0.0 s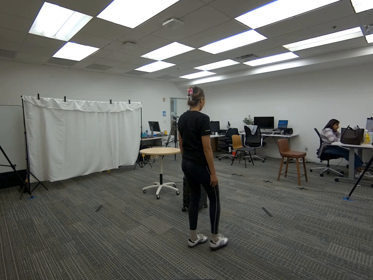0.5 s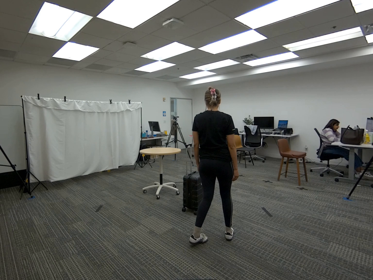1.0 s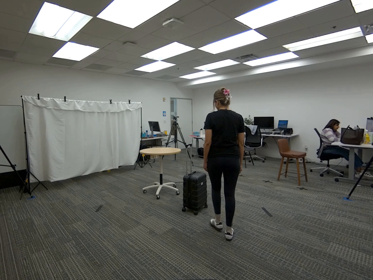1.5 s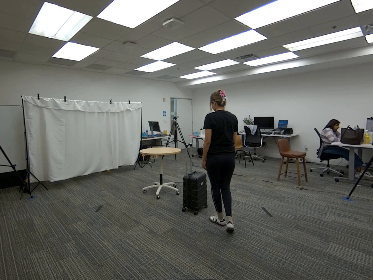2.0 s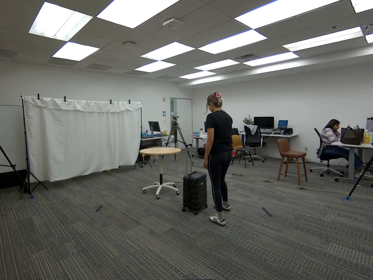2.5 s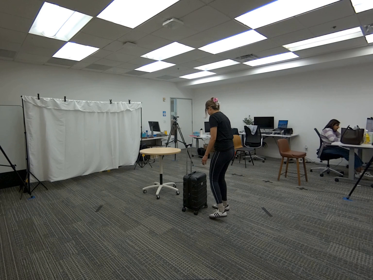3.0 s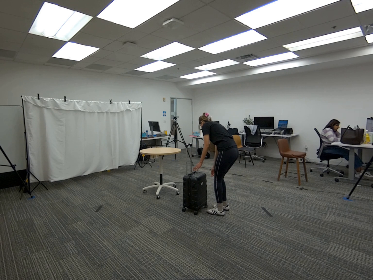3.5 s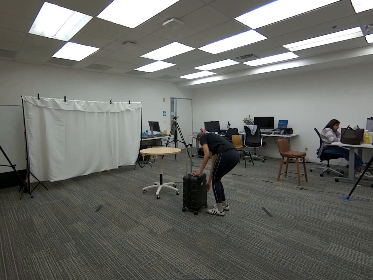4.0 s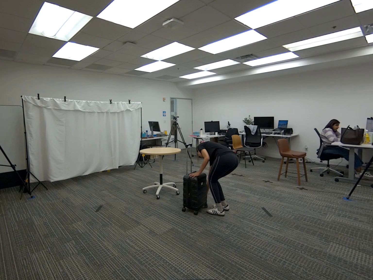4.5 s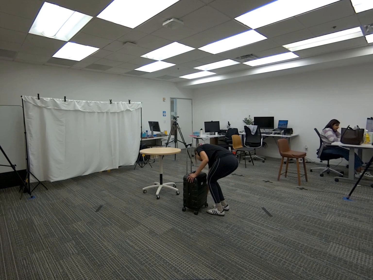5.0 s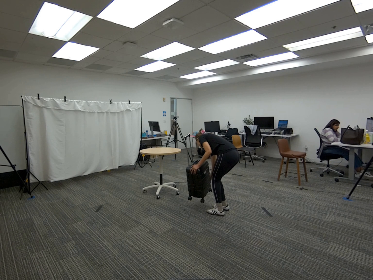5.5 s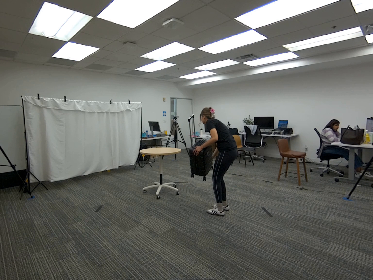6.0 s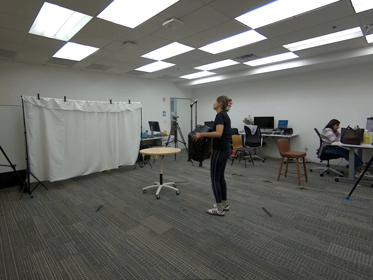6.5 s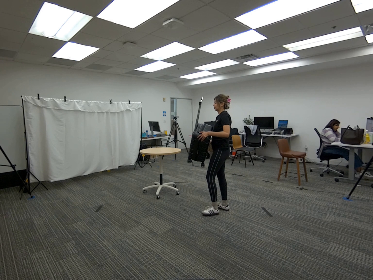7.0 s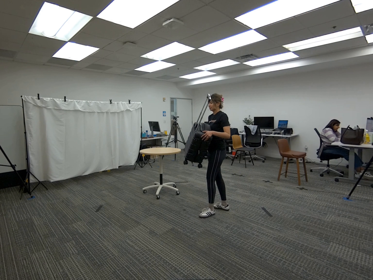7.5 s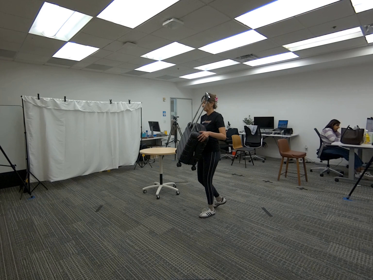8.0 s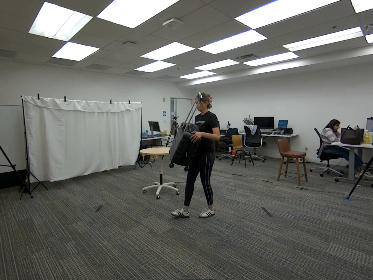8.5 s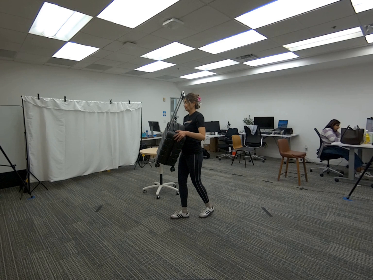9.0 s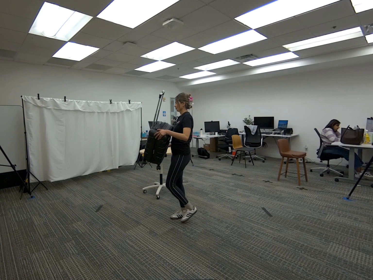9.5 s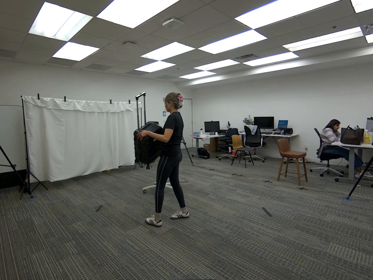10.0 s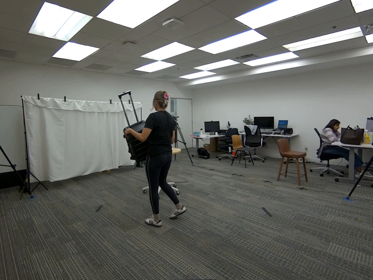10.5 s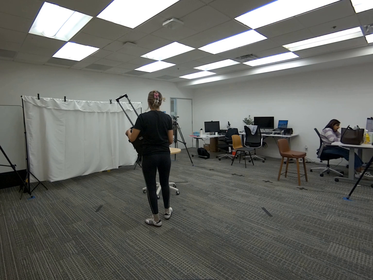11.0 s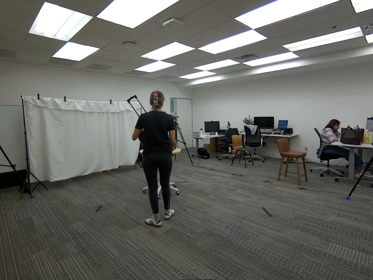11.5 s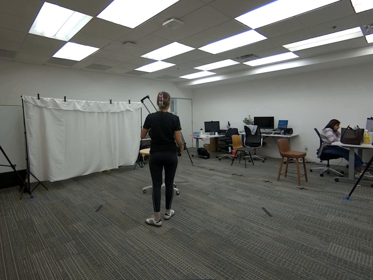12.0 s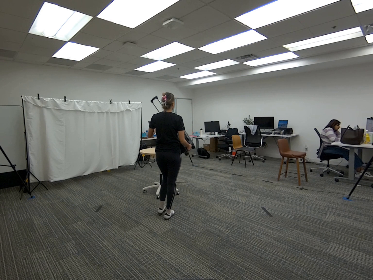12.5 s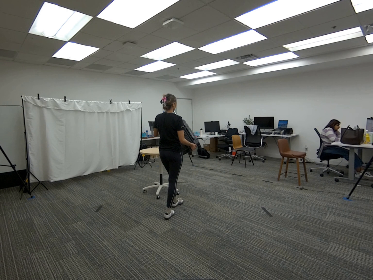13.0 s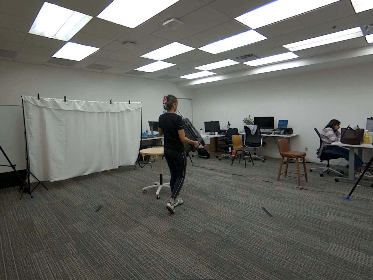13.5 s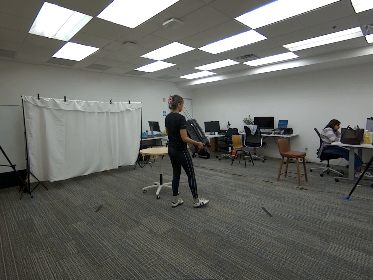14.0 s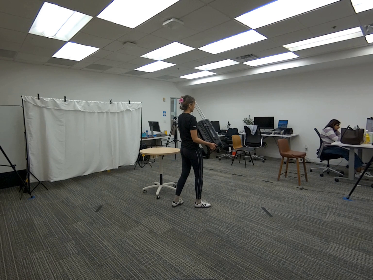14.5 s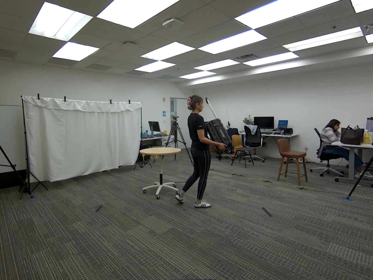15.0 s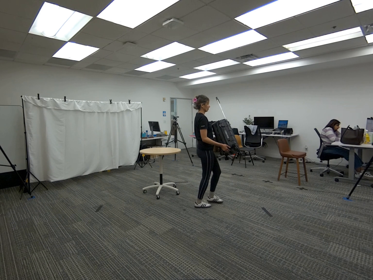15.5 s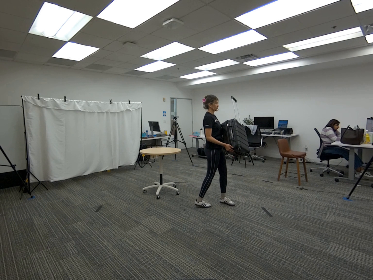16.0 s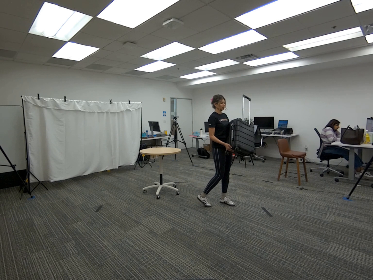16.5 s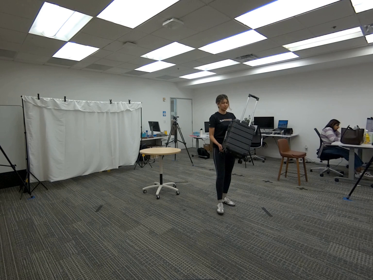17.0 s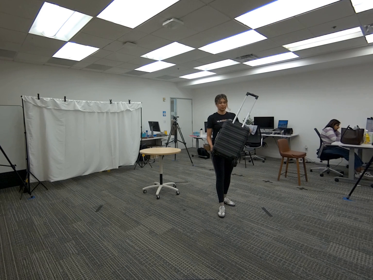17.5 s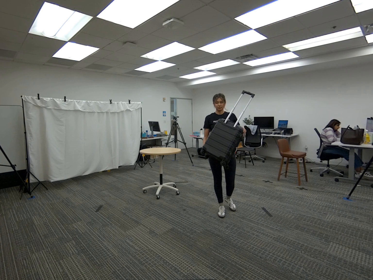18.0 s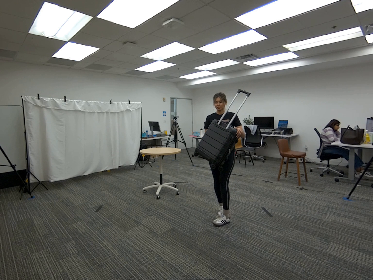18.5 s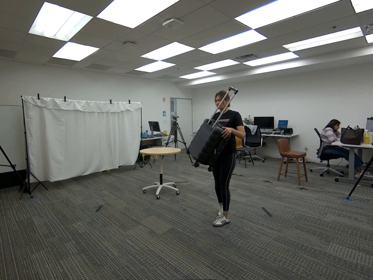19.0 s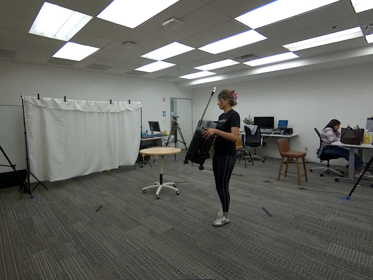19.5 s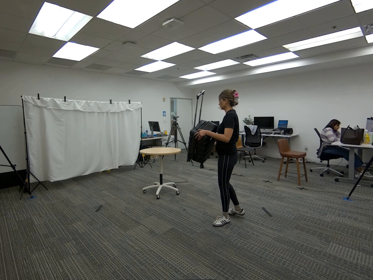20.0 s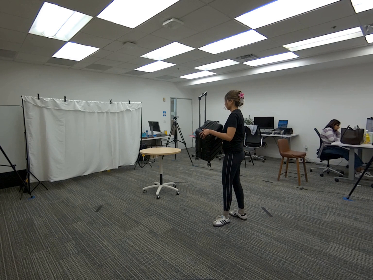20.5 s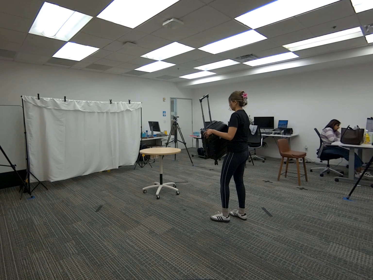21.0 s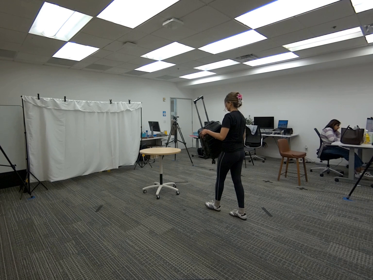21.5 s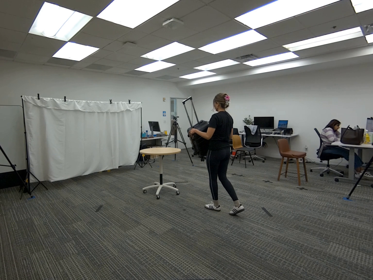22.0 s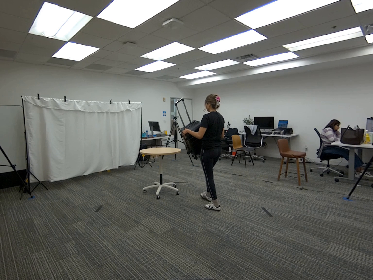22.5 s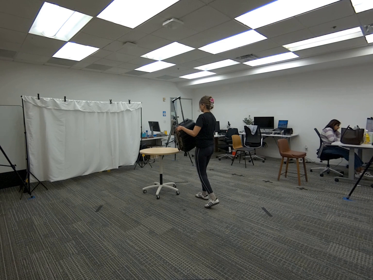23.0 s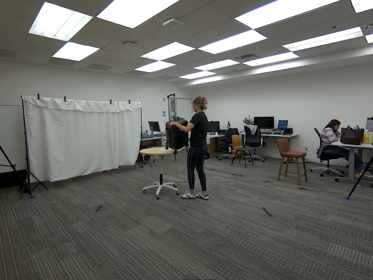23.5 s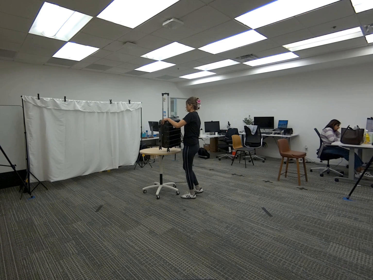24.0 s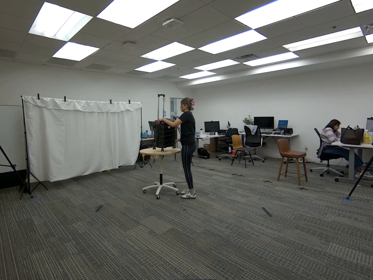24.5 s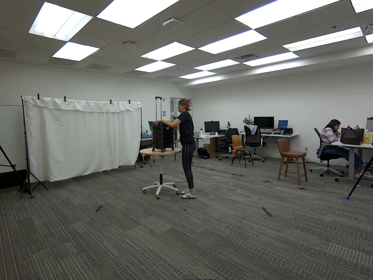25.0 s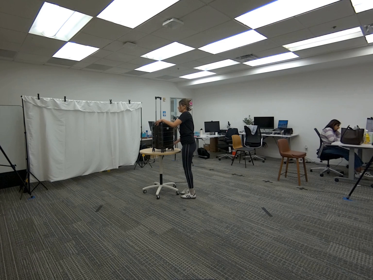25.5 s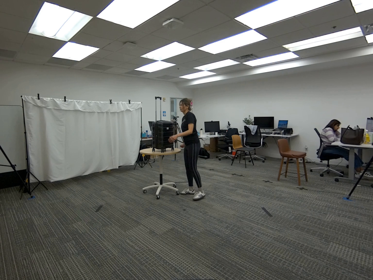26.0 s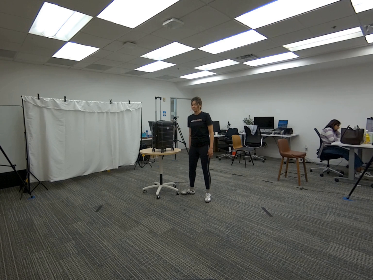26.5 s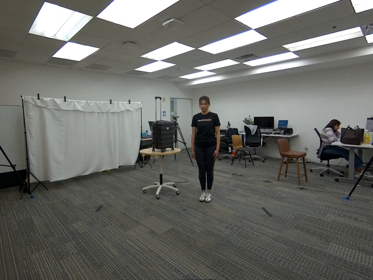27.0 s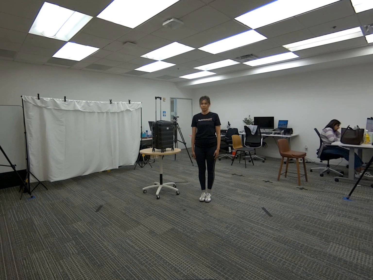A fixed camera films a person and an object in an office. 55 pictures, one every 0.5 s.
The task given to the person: Walk over to the rolling luggage within the bounding area and pick up the rolling luggage with both hands and walk within the bounding area and place on the round table when complete.
